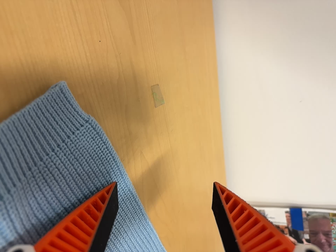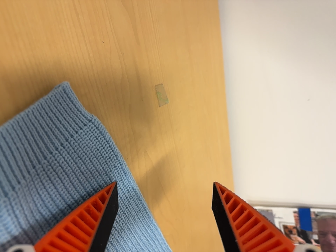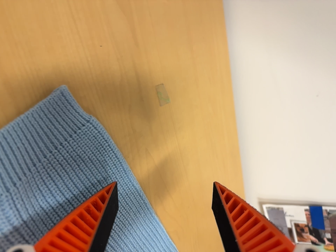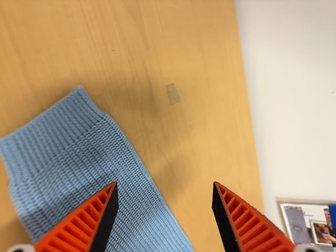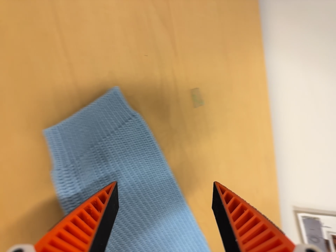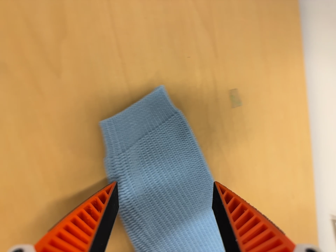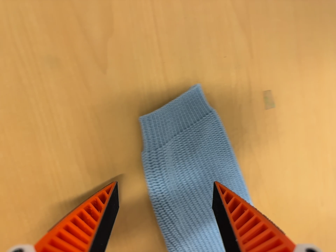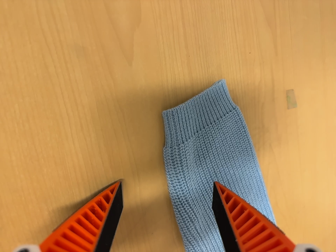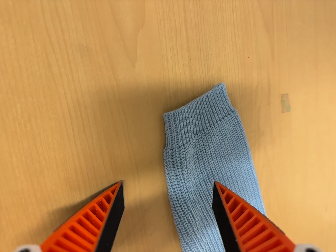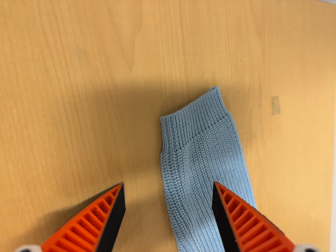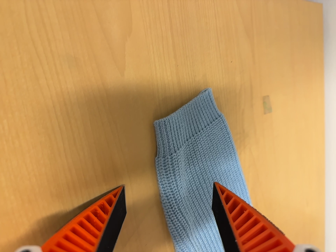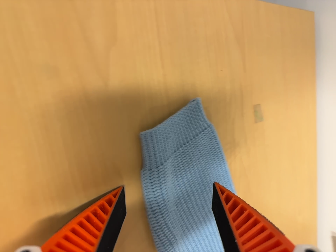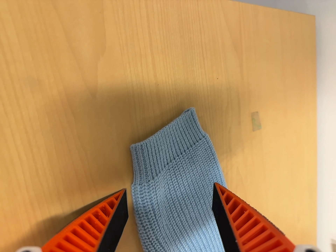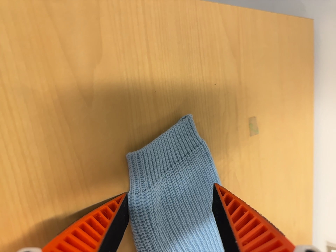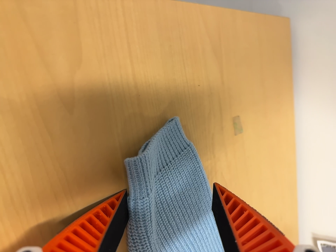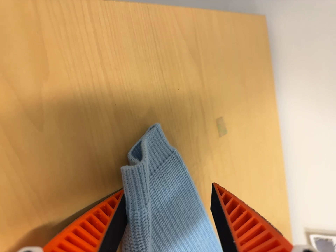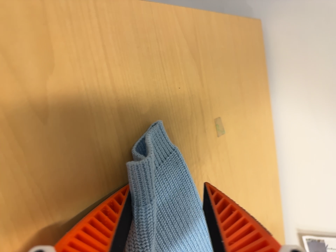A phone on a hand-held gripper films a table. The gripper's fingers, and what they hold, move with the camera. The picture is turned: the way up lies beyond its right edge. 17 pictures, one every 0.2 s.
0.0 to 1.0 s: The scene slides to the right, as the camera pans about 20 degrees to its left. It travels backward, about 7 cm, so what stands in front gets smaller.
1.0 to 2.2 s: The camera travels to its left, about 5 cm.
2.2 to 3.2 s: The camera shifts only a little, or ends up much as it began.
The film runs forward here.
